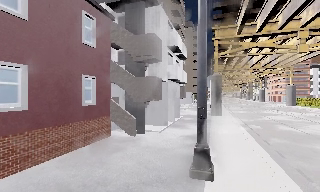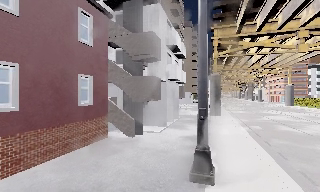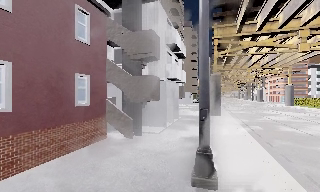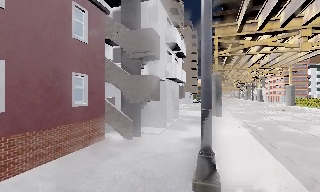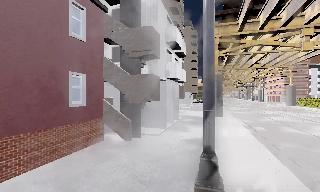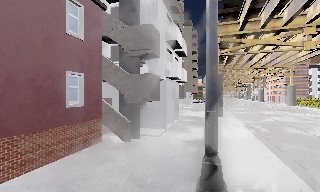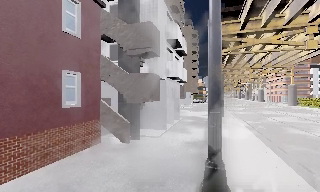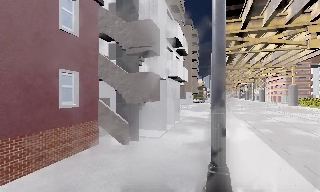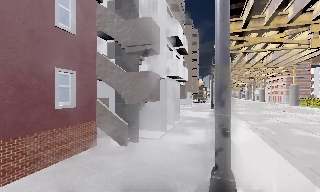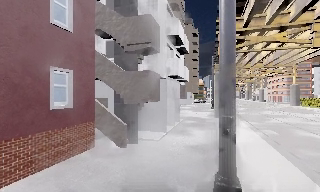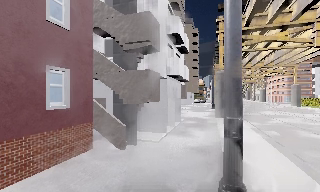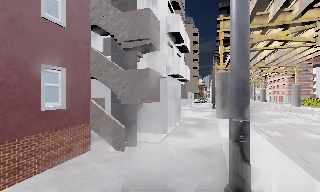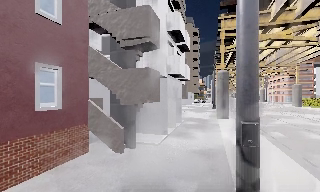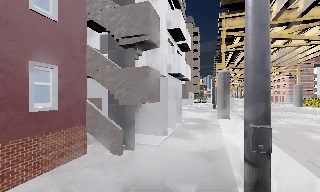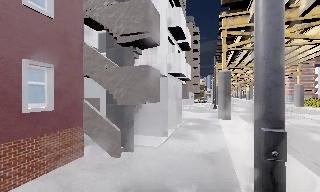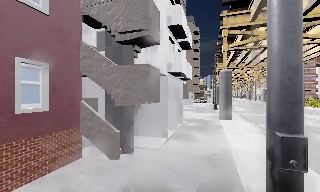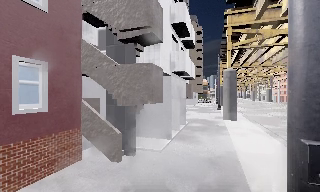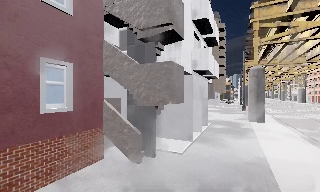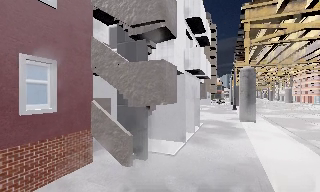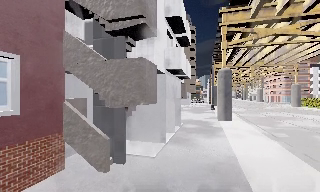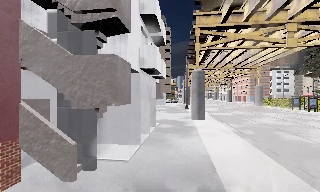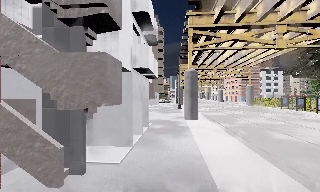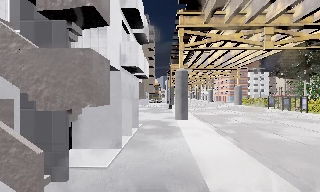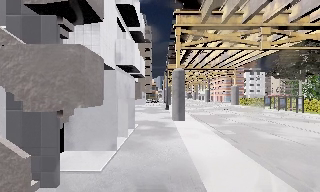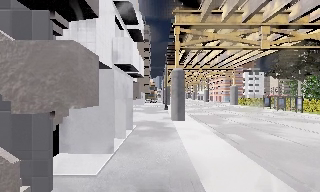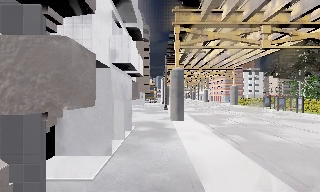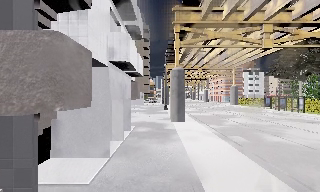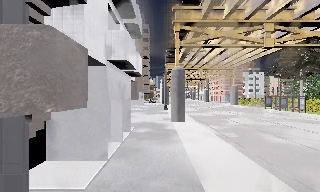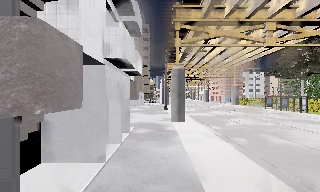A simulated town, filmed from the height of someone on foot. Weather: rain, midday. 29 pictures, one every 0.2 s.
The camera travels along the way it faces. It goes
forward.
0.0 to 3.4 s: The camera travels forward, about 4 m, so what stands in front looms larger.
3.4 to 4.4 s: The camera pans to its right, which is clockwise from overhead, by about 25 degrees. It travels forward, about 1 m, so what stands in front looms larger.
4.4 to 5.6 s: The camera travels forward, about 1.5 m, so what stands in front looms larger.
The film runs forward here.
